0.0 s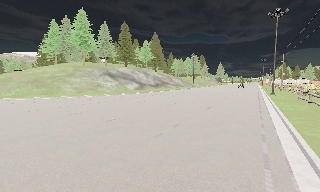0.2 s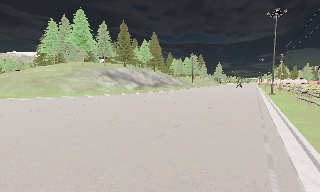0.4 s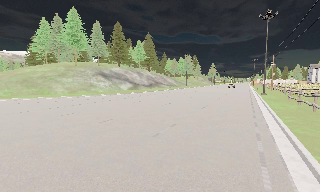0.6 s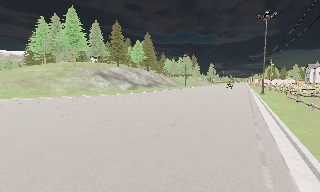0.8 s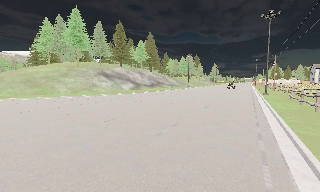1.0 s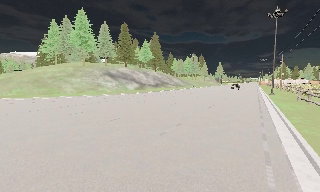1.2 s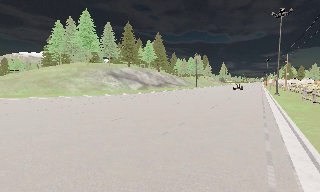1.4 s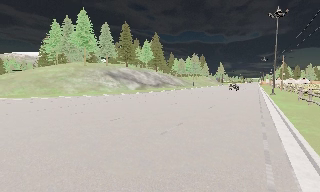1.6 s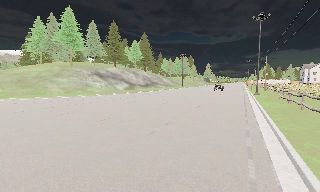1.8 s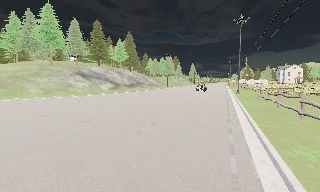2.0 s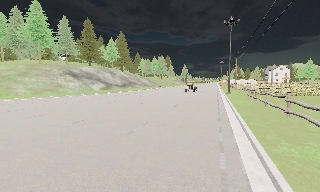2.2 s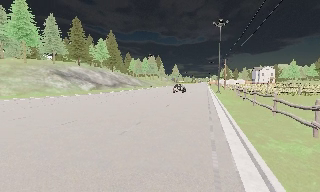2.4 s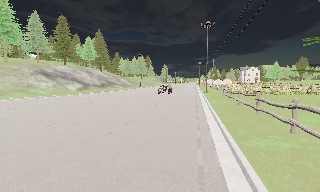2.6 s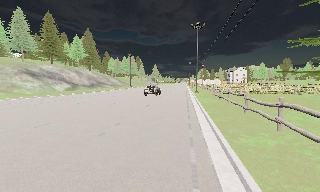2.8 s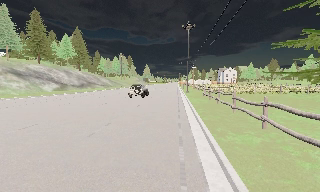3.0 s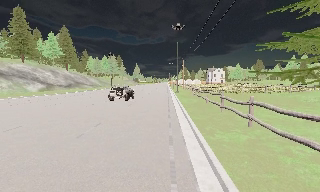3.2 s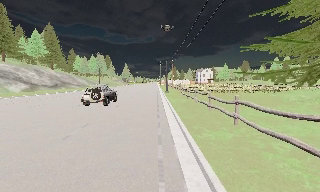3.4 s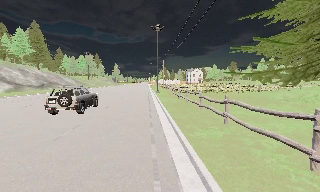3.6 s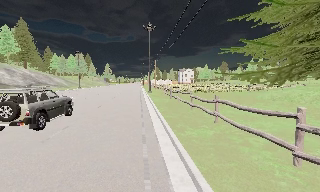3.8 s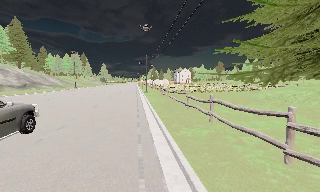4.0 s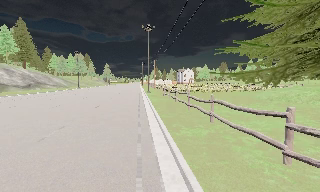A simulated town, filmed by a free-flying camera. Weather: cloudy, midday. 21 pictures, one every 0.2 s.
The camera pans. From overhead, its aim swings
clockwise.
The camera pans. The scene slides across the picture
to the left.
0.0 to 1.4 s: The camera shifts only a little, or ends up much as it began.
1.4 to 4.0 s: The scene slides to the left, as the camera pans about 40 degrees to its right. It travels backward, about 0.5 m.
The film runs backward here.
